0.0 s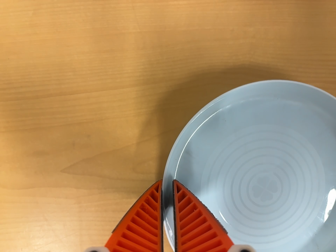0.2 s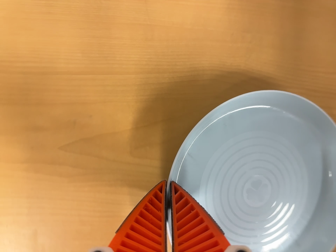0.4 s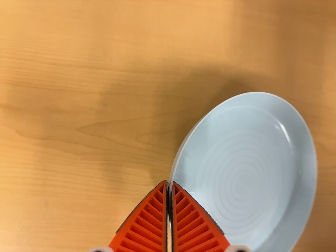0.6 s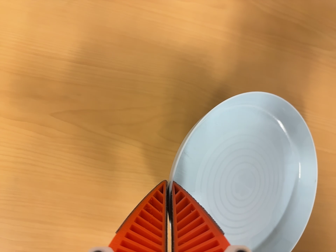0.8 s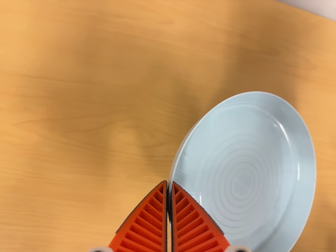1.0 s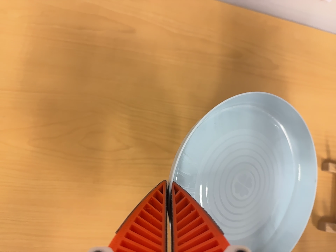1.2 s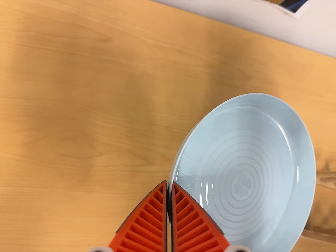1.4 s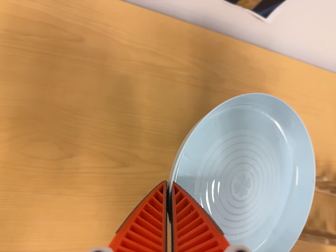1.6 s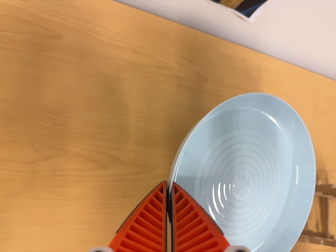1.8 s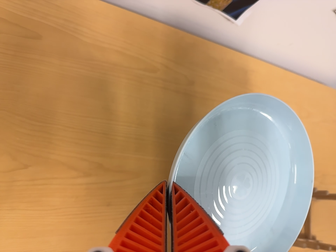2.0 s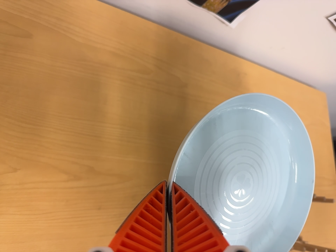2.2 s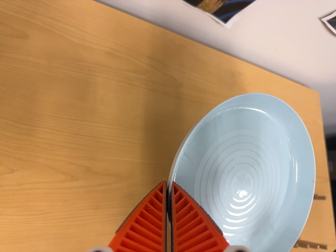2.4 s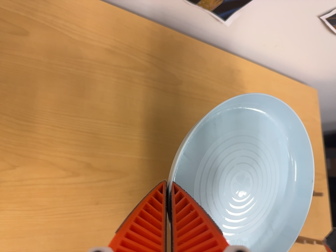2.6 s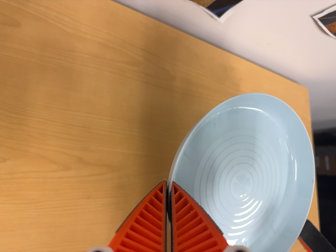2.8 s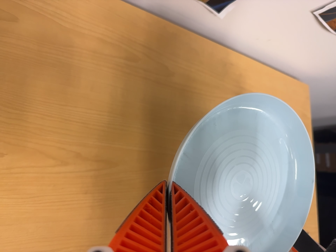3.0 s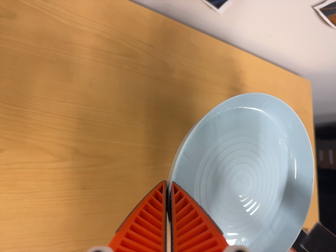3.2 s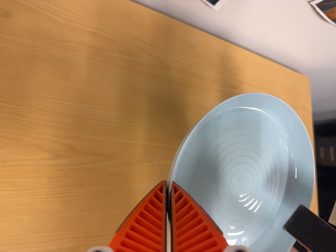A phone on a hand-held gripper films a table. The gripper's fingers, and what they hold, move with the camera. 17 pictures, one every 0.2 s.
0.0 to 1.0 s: The scene slides to the left, as the camera pans about 15 degrees to its right. It travels backward, to its right and toward the bottom of its view, about 16 cm, so what stands in front gets smaller. Its aim tips toward the top of its view by about 15 degrees.
1.0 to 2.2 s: The camera pans to its right by about 15 degrees.
2.2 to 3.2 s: The camera shifts only a little, or ends up much as it began.
The film runs forward here.
